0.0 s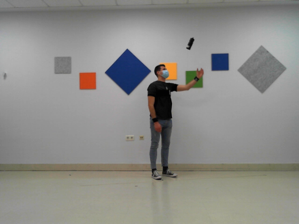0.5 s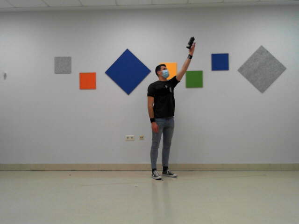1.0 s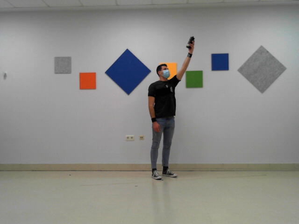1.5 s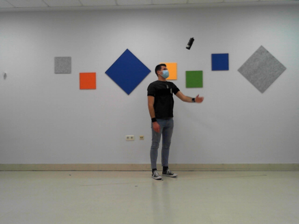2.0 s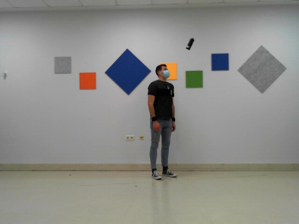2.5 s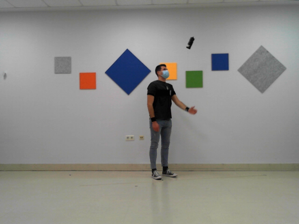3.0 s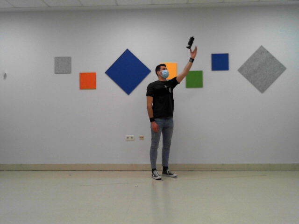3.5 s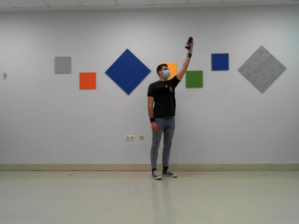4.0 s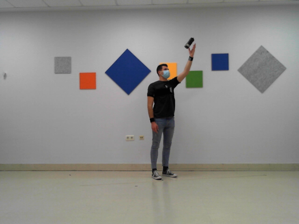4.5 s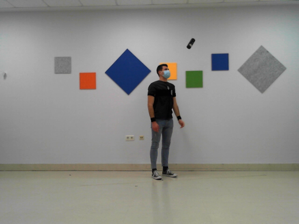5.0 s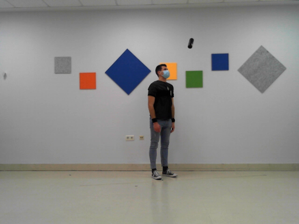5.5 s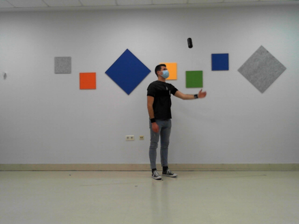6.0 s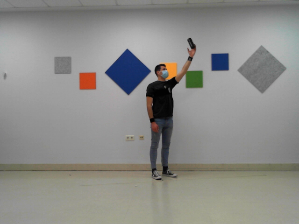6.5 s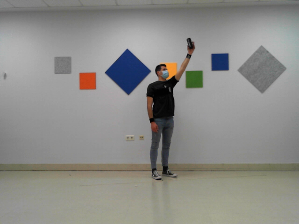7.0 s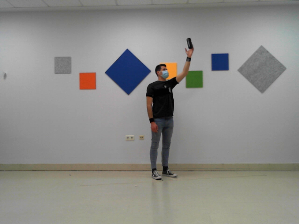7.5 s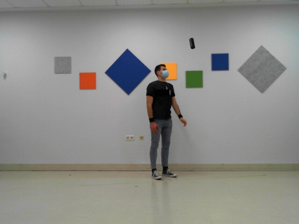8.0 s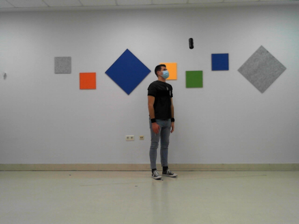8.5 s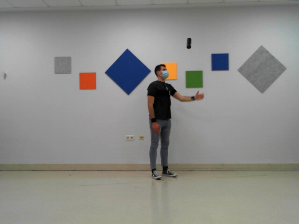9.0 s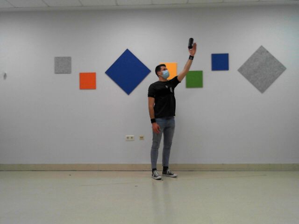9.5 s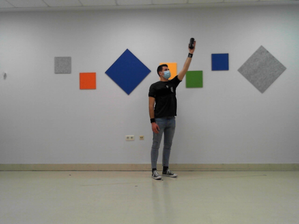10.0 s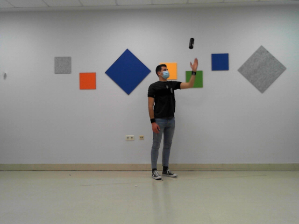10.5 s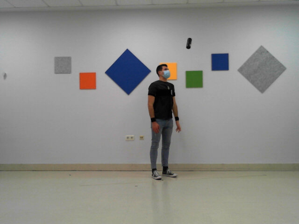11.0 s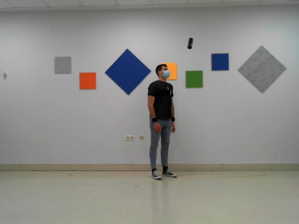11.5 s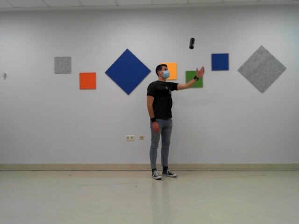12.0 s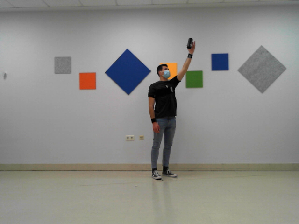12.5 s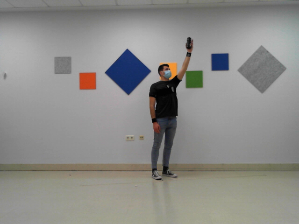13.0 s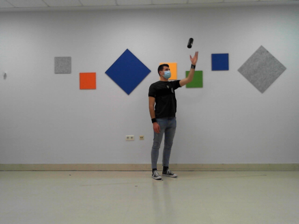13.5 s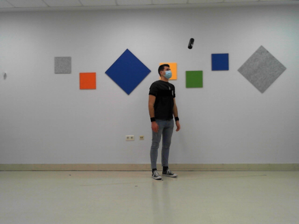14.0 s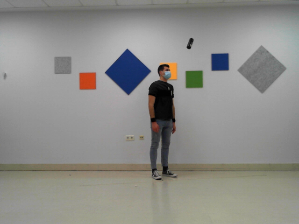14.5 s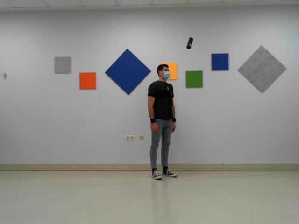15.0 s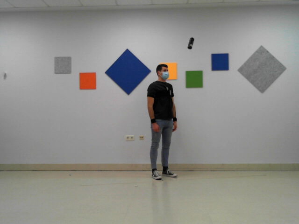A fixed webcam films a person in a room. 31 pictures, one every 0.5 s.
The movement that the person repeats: Reach up for a bottle in a high position, left hand.
